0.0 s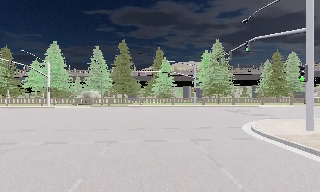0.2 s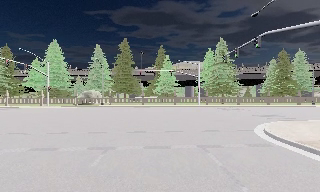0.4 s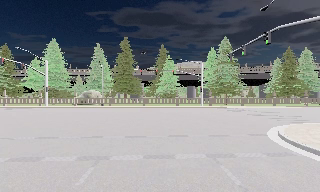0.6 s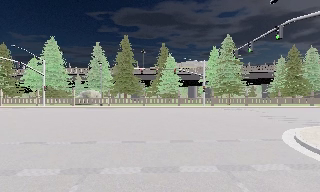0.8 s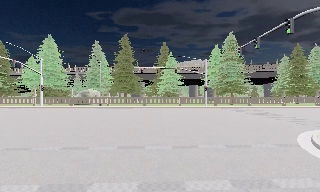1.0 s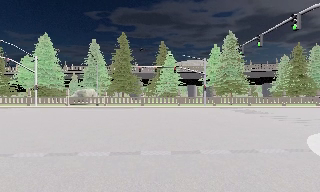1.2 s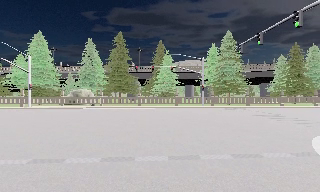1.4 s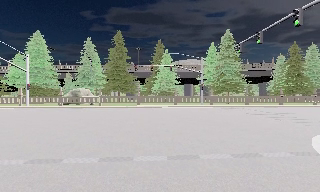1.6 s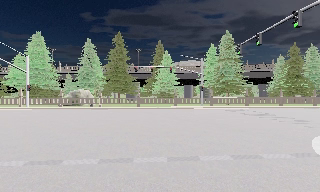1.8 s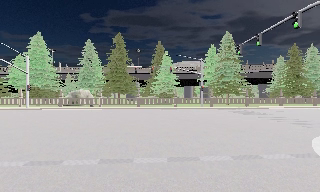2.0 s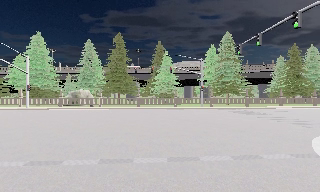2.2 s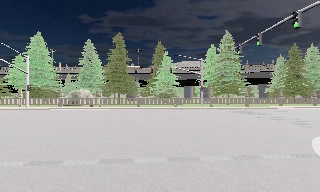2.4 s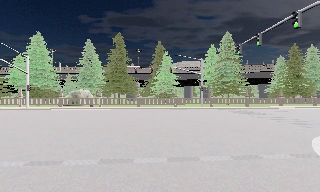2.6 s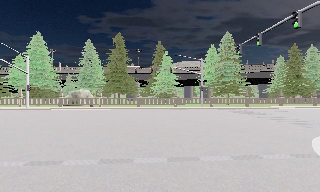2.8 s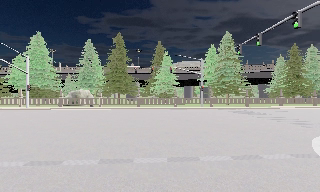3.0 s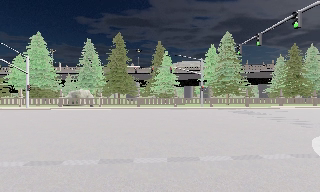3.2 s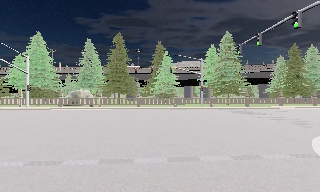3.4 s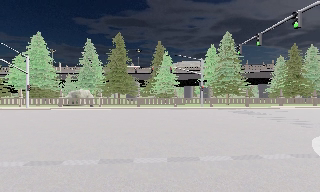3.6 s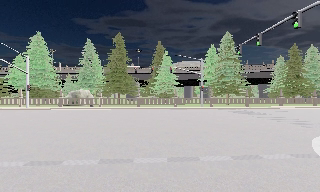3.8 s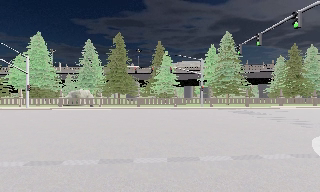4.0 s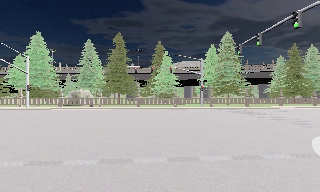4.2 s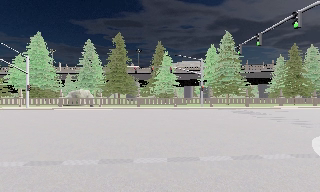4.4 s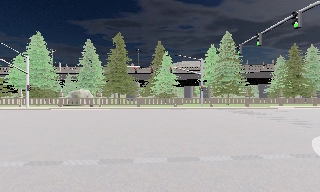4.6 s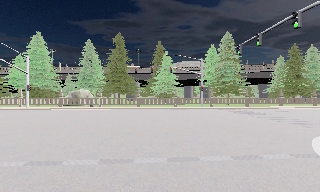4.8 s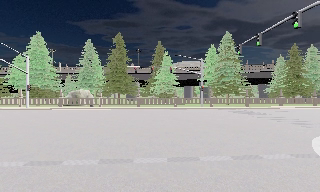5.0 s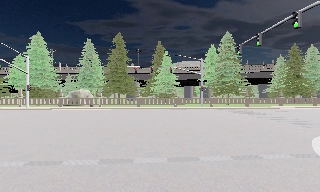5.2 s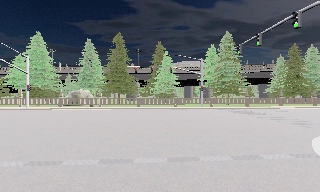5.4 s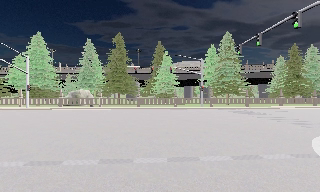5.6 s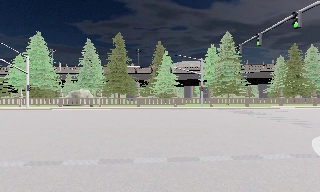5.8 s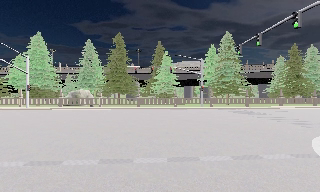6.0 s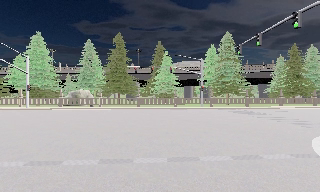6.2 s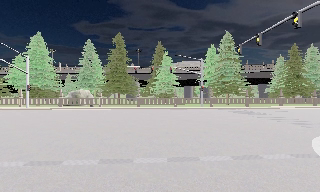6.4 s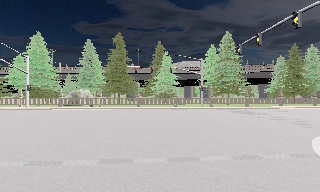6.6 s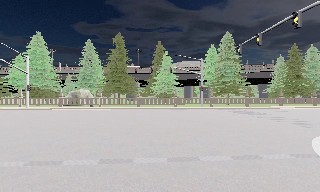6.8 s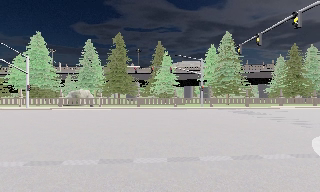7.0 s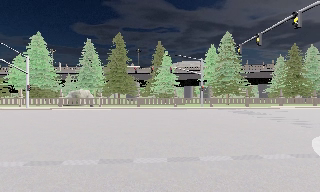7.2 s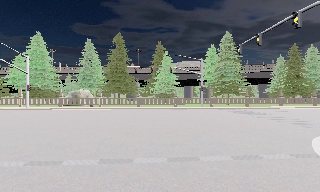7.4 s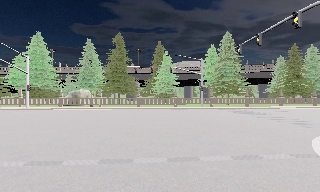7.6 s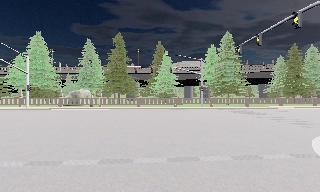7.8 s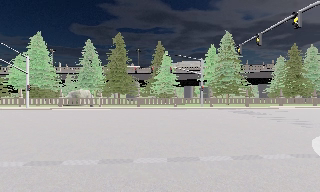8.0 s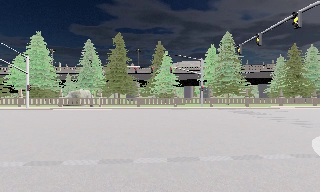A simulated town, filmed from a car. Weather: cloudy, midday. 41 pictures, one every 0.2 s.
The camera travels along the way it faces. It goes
forward.
0.0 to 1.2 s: The camera travels forward, about 4.5 m, so what stands in front looms larger. It loses speed.
1.2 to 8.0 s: The camera keeps its place and its aim.
The film runs forward here.
